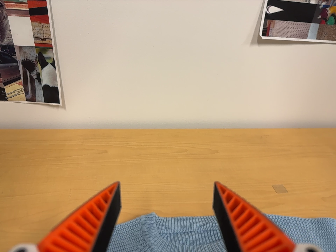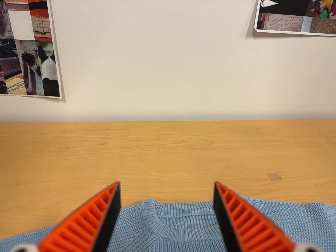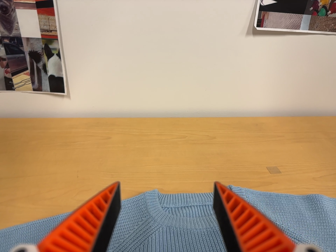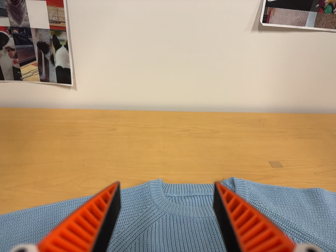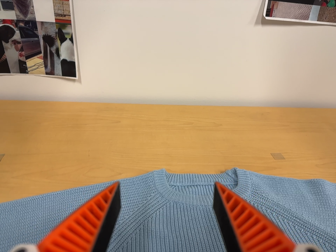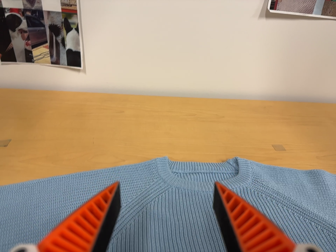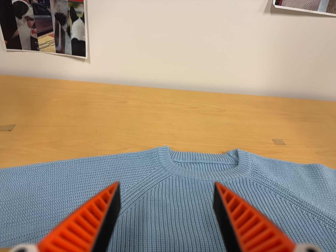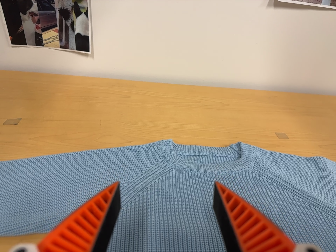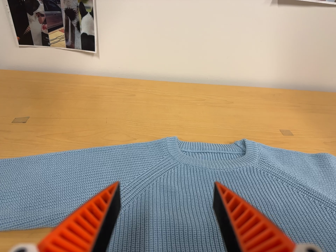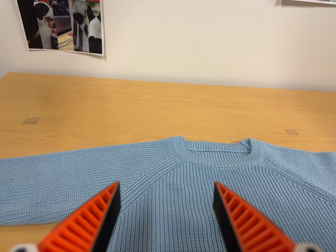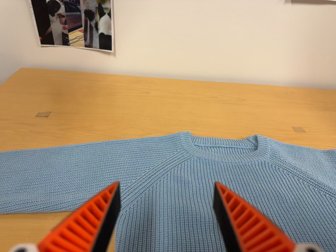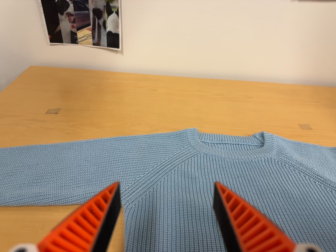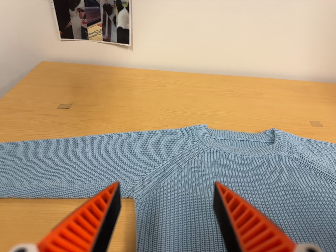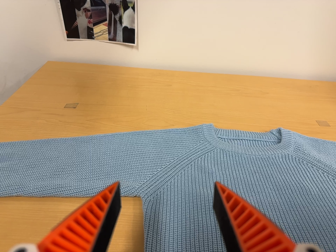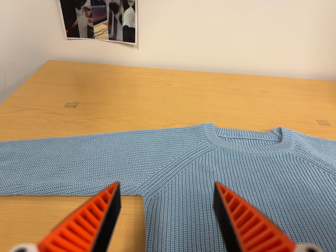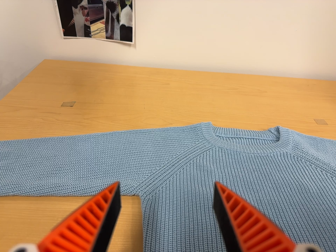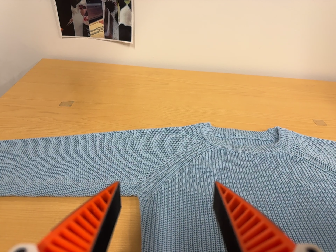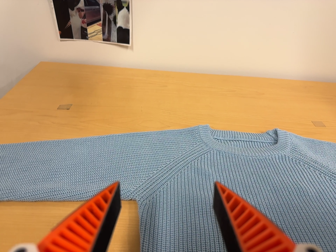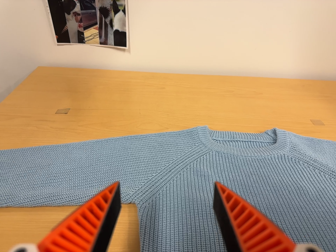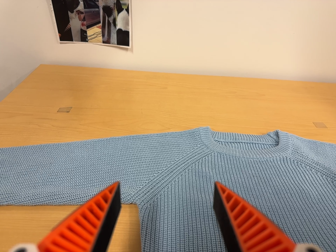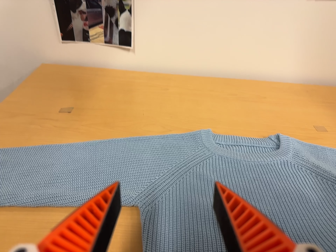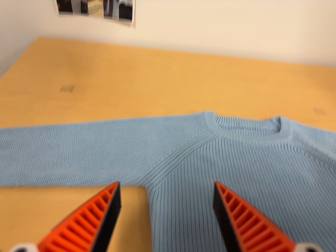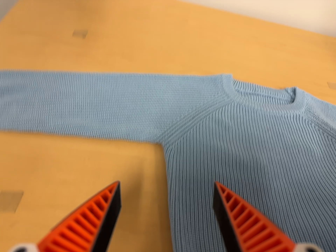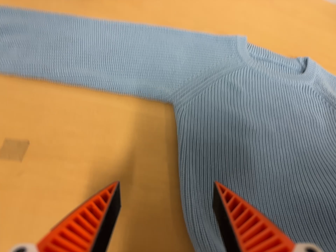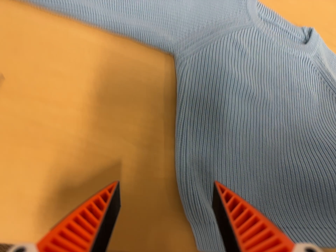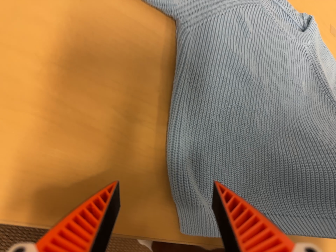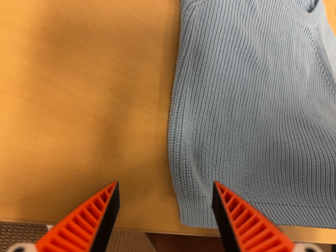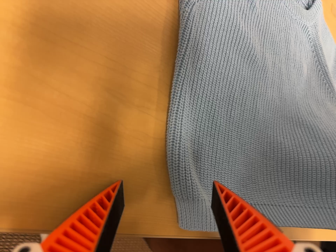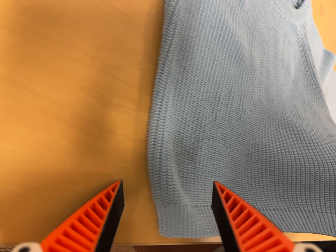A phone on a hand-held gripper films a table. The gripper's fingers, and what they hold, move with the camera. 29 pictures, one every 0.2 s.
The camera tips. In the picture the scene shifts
upward.
0.0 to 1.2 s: The camera travels toward the bottom of its view and backward, about 10 cm, so close, fixed things drift upward.
1.2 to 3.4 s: The camera shifts only a little, or ends up much as it began.
3.4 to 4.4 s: The camera travels to its left, about 8 cm. Its aim tips toward the bottom of its view by about 15 degrees, and the scene shifts upward.
4.4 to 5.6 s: The camera pans to its right by about 25 degrees. It travels to its left and forward, about 16 cm. Its aim tips toward the bottom of its view by about 30 degrees, and the scene shifts upward. It rolls about its line of sight by about 20 degrees, and the scene rotates clockwise.
The film runs forward here.
